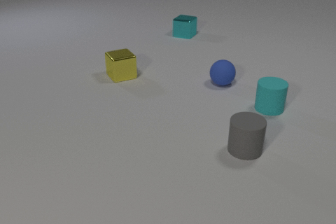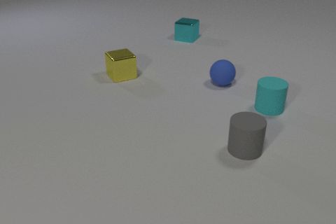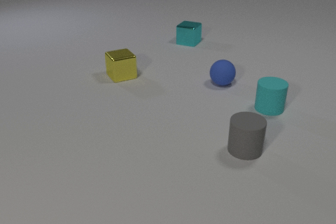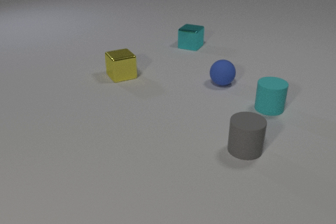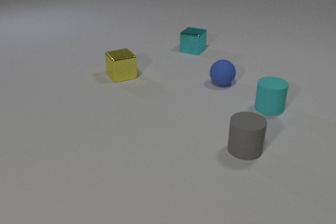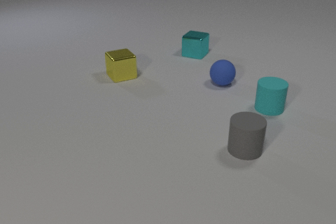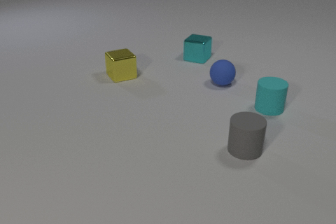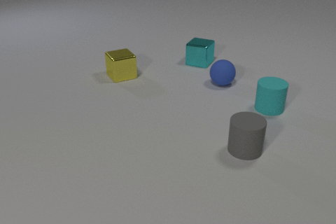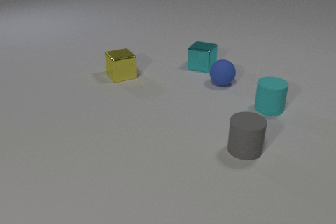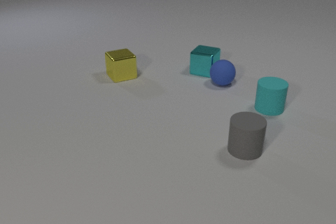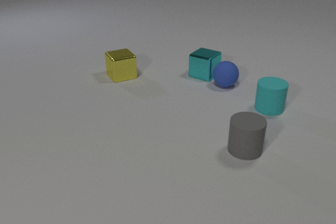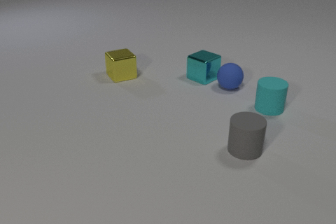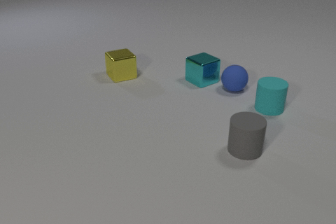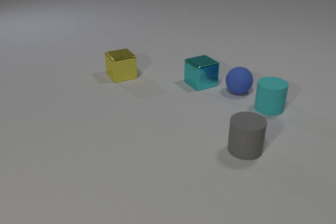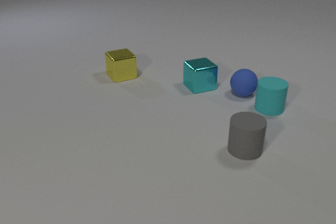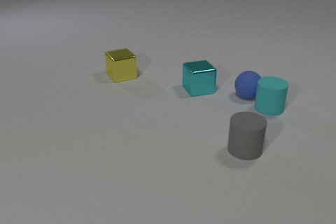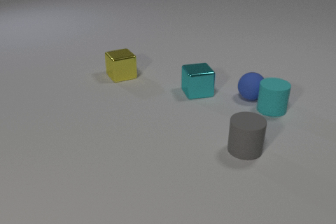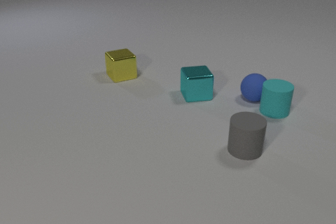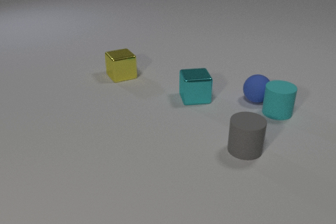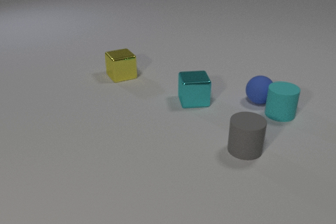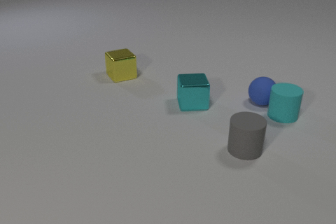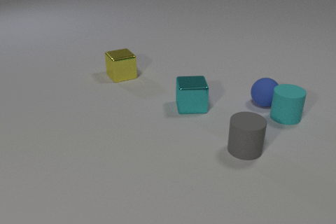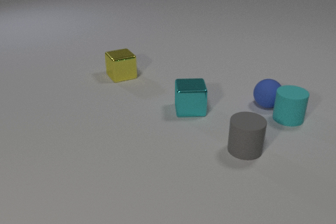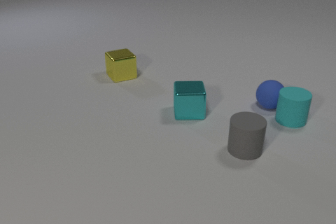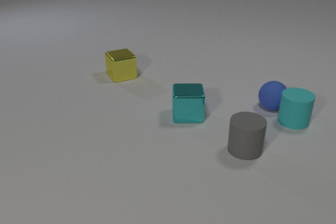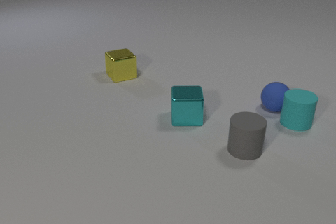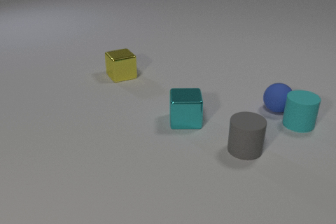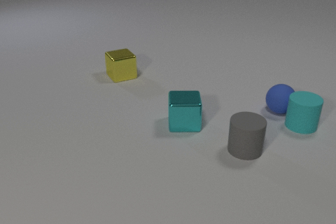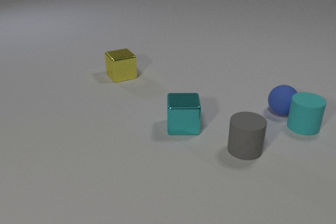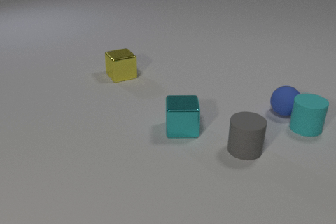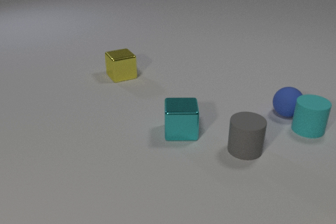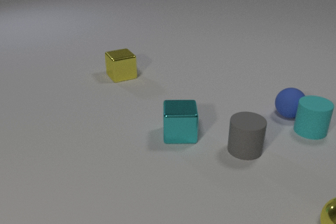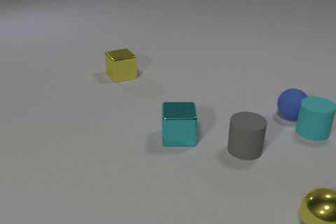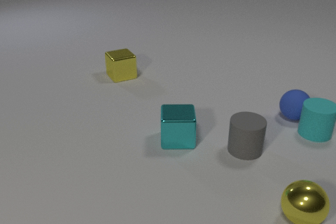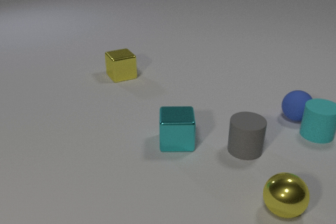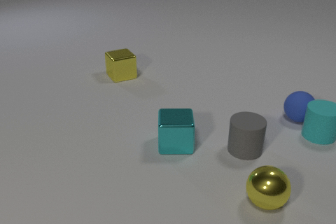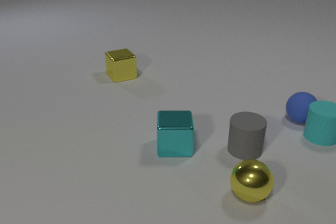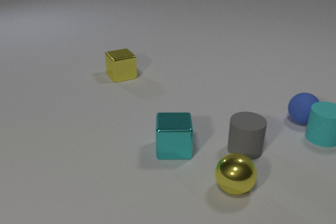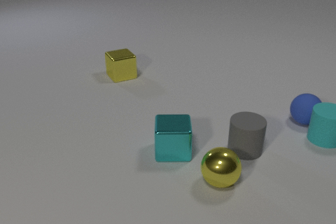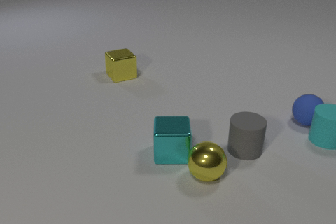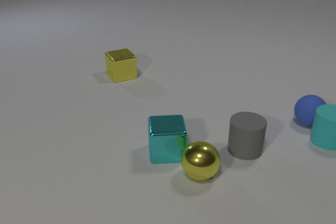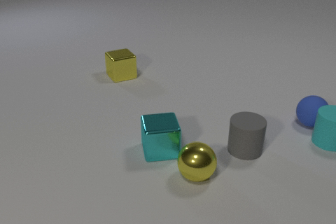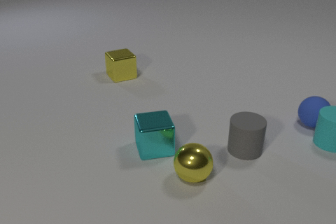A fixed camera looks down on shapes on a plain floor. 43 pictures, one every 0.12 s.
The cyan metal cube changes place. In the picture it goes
toward the camera.
0.00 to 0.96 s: The cyan metal cube slides toward the camera.
0.96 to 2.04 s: The cyan metal cube slides toward the camera, spins clockwise seen from above by about 60 degrees, its near face sliding to the left. The blue rubber sphere rolls to the right and toward the camera. The cyan metal cube and the blue rubber sphere collide. The blue rubber sphere and the cyan rubber cylinder collide.
2.04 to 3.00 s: The cyan metal cube slides toward the camera. The blue rubber sphere rolls to the right and toward the camera. The cyan rubber cylinder slides to the right and toward the camera.
3.00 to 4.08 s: The cyan metal cube slides toward the camera. The blue rubber sphere rolls to the right and toward the camera. The cyan rubber cylinder slides to the right and toward the camera. The yellow metal sphere comes in at the right edge, rolls to the left.
4.08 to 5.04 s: The cyan metal cube slides to the left and toward the camera. The blue rubber sphere rolls to the right and toward the camera. The cyan rubber cylinder slides to the right and toward the camera. The yellow metal sphere rolls to the left. The cyan metal cube and the yellow metal sphere collide.
What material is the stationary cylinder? rubber.
How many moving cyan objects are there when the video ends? 2.
What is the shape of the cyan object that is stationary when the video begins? cylinder.
